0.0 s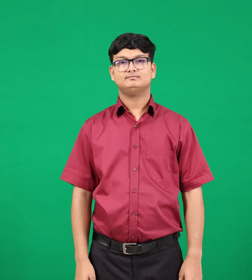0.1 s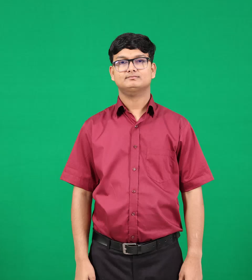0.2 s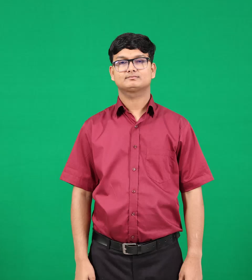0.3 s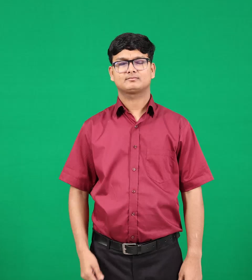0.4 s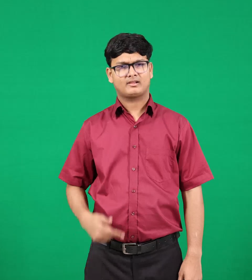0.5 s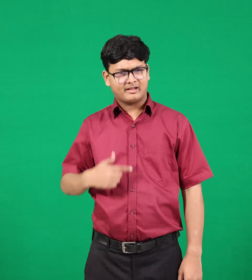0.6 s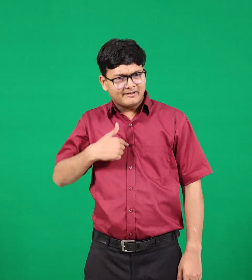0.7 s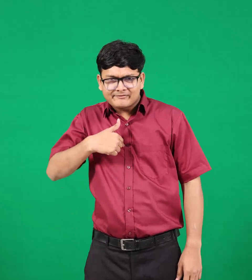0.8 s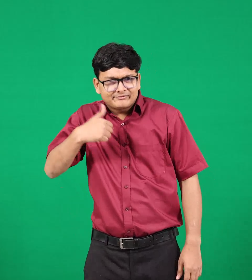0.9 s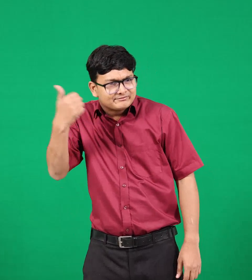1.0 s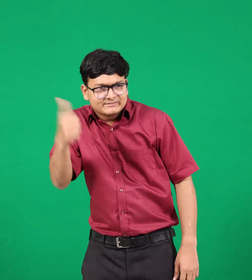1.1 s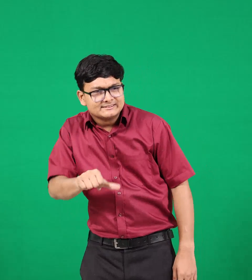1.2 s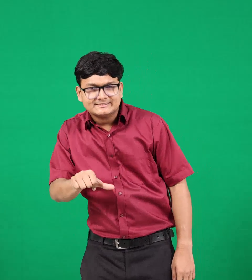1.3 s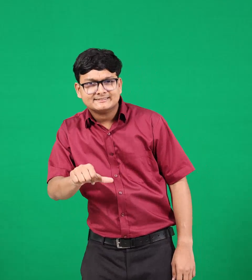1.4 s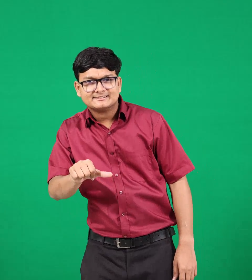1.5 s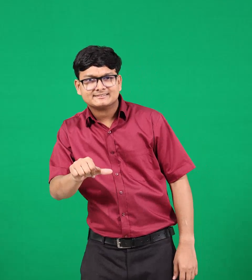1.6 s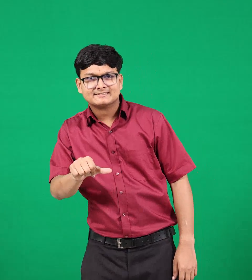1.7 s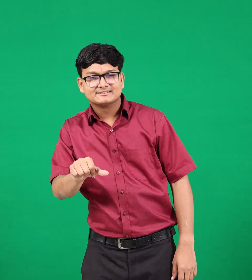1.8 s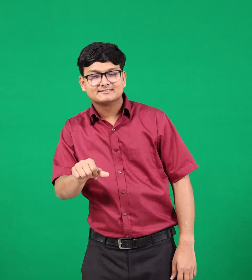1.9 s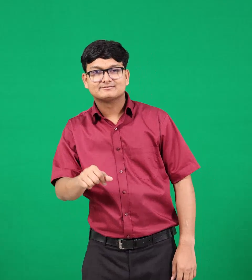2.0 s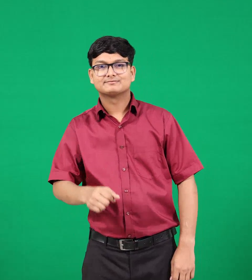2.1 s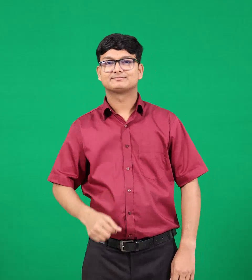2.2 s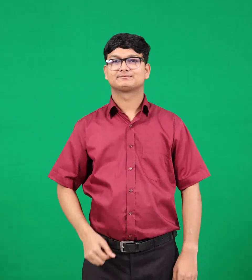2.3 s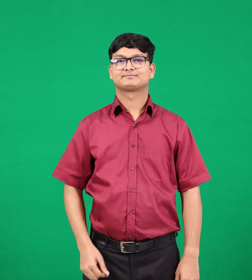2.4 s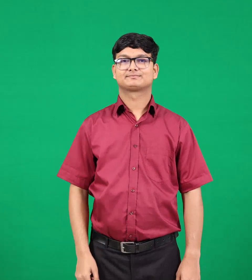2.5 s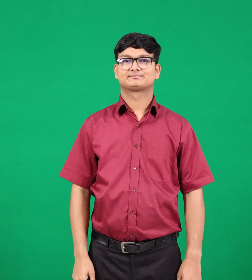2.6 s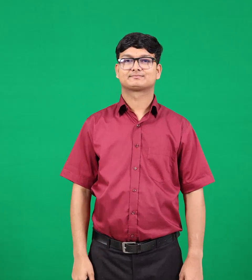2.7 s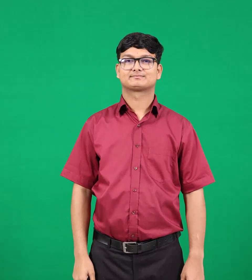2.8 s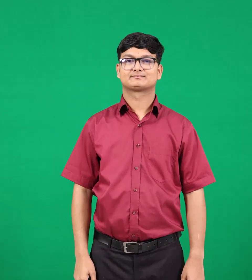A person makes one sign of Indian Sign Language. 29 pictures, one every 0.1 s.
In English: can not
